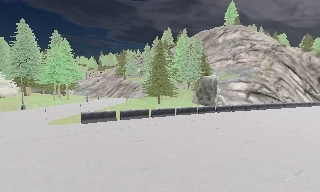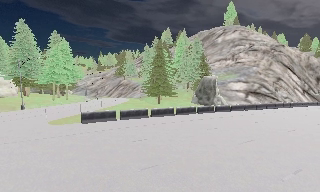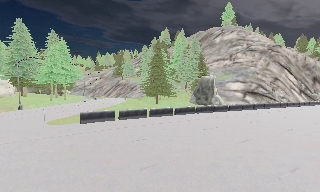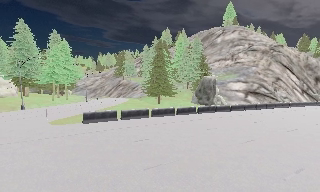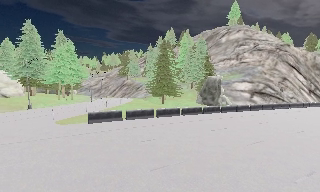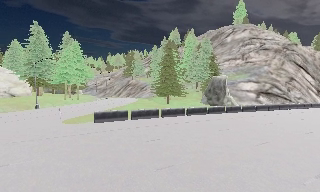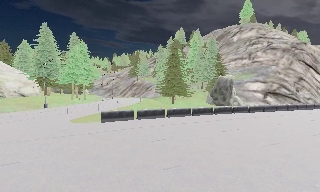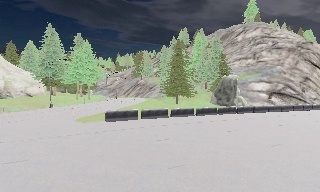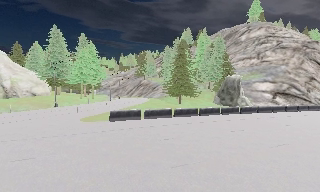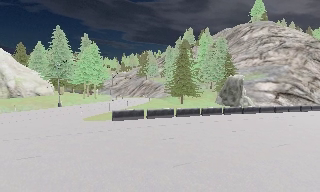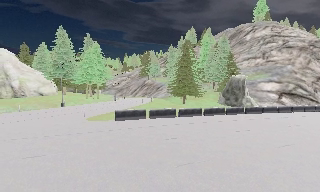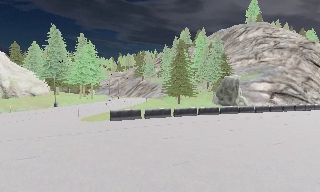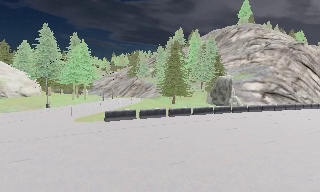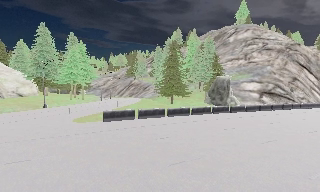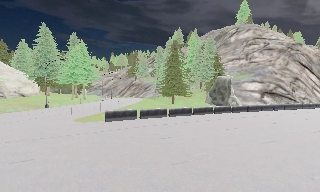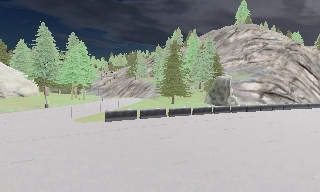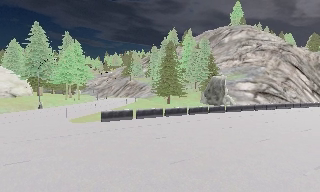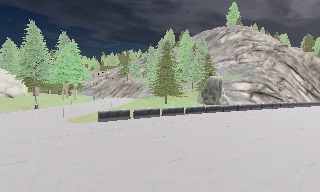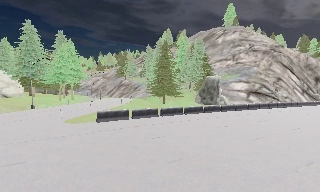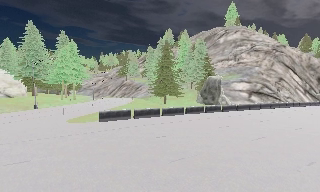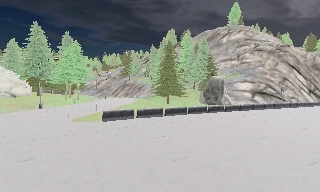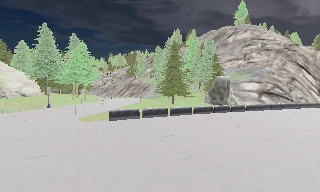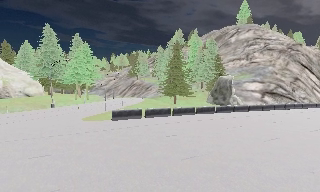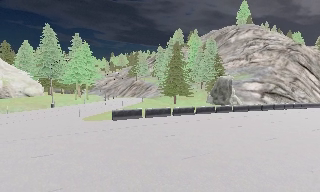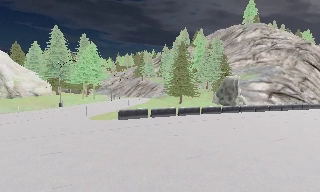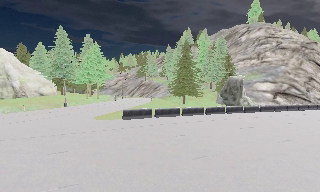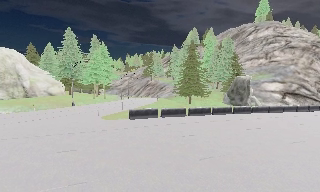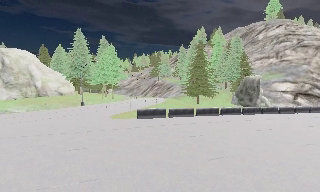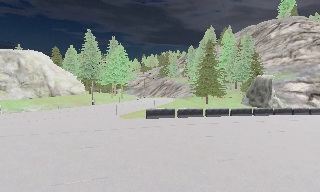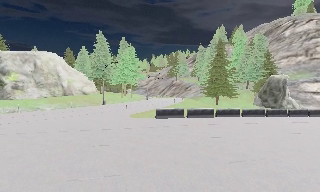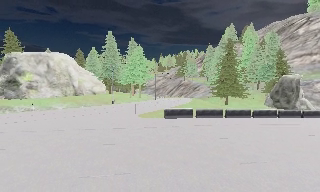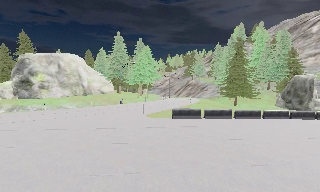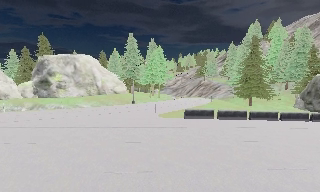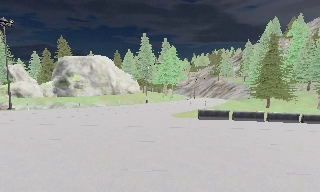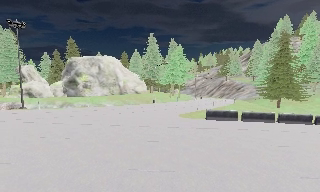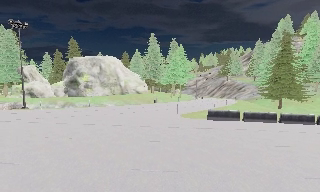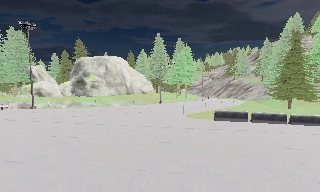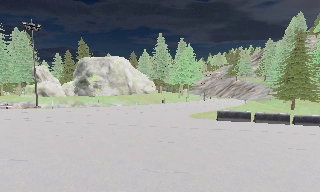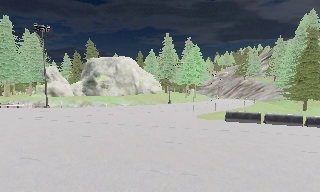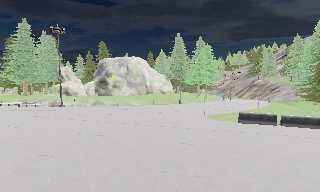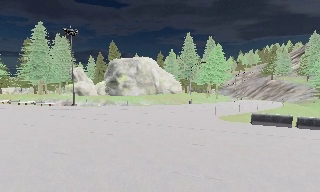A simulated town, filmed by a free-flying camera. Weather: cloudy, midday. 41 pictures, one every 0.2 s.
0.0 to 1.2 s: The camera travels to its left, about 0.5 m, so close, fixed things drift to the right.
1.2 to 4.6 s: The camera travels to its left and backward, about 1.5 m, so close, fixed things drift to the right.
4.6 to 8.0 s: The scene slides to the right, as the camera pans about 40 degrees to its left. It travels to its left, about 1.5 m, so close, fixed things drift to the right.
The film runs forward here.
